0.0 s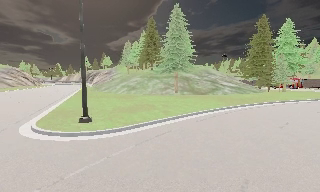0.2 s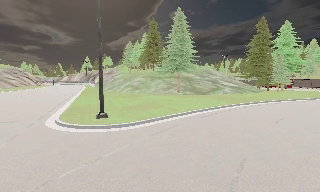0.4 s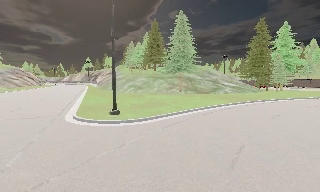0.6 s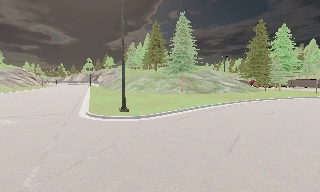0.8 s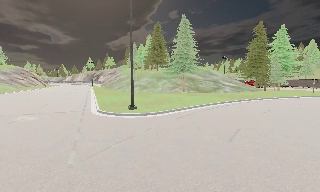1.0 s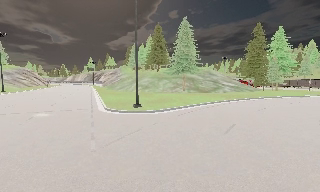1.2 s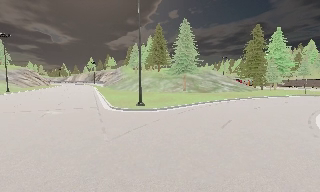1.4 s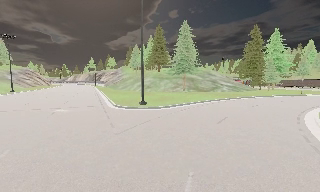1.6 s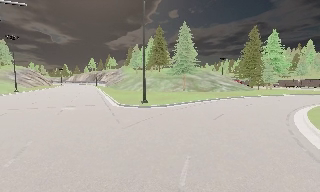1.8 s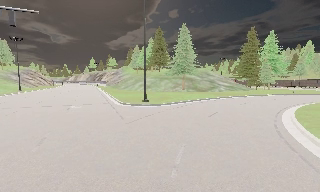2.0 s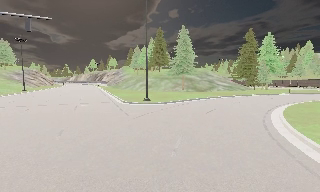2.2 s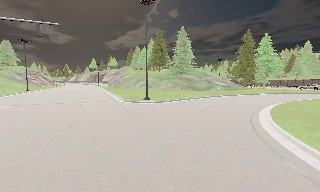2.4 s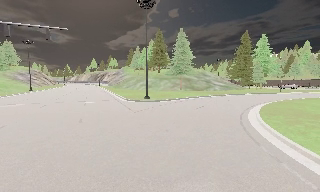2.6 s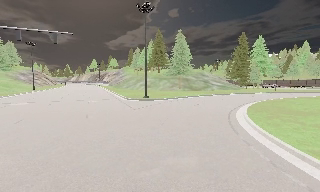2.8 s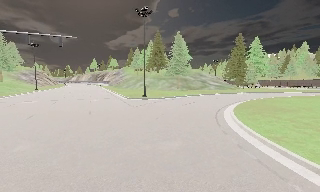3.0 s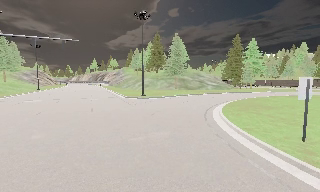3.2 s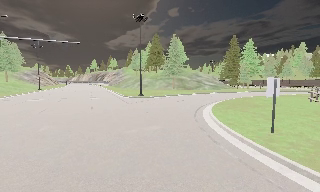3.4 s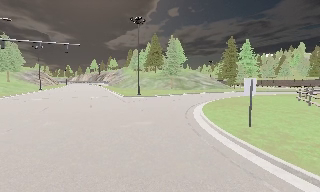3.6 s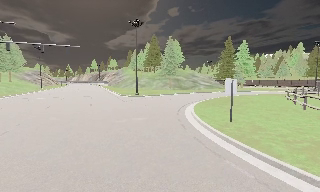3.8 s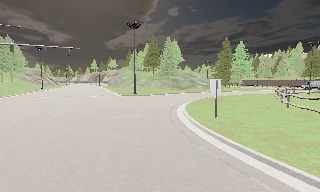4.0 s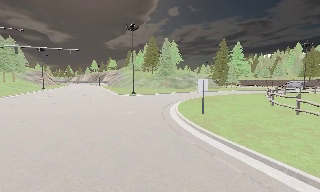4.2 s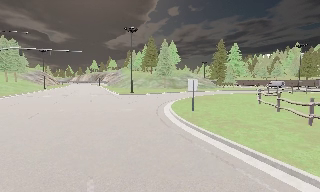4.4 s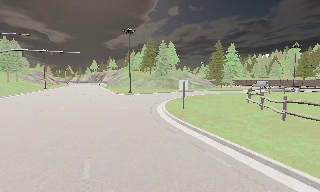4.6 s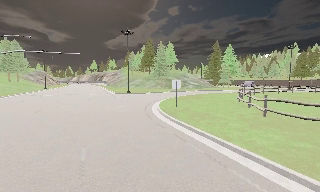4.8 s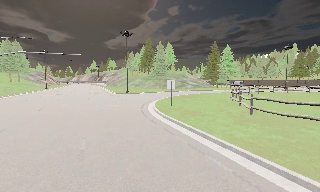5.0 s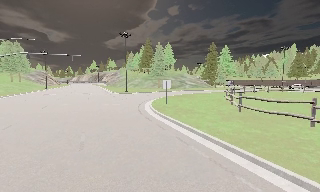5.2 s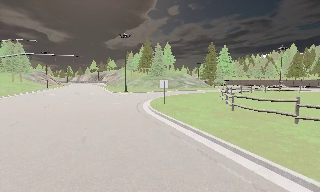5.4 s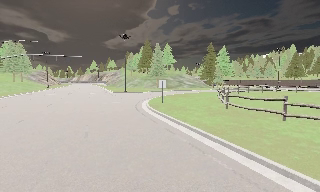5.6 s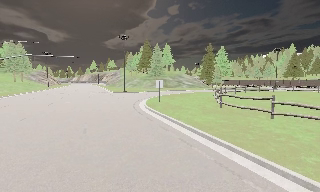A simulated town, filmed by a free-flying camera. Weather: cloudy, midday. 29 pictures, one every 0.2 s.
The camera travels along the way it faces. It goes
backward.
0.0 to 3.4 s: The camera travels backward, about 17 m, so what stands in front gets smaller.
3.4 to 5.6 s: The camera travels backward and to its right, about 10 m, so what stands in front gets smaller. It loses speed.
The film runs forward here.
